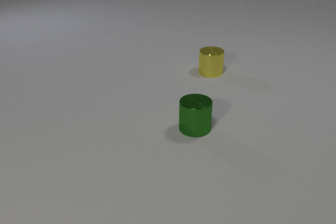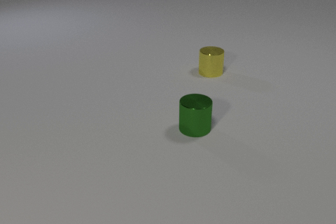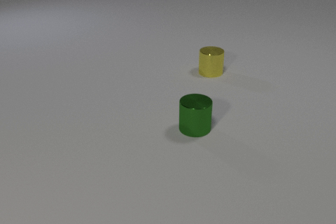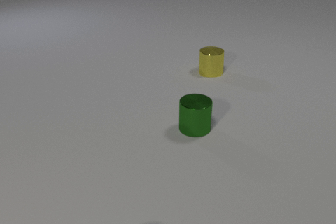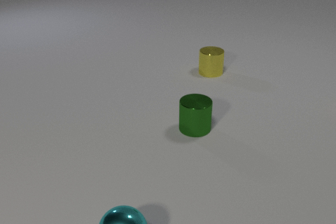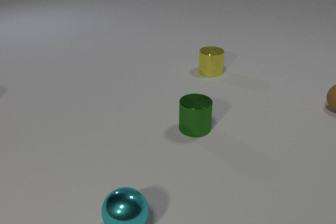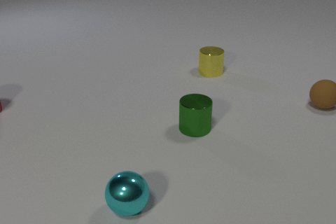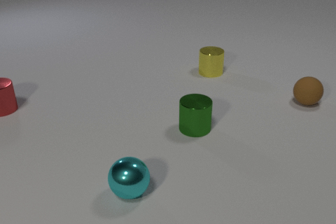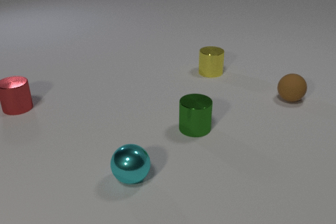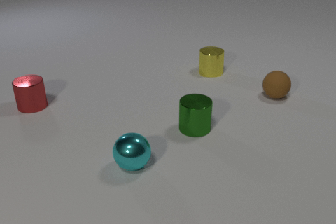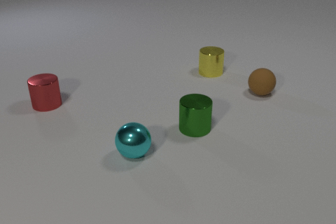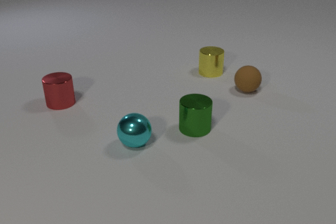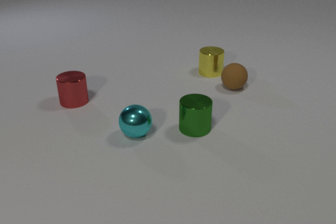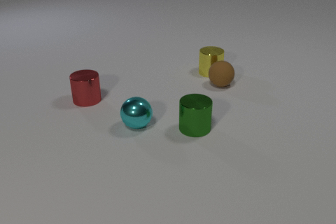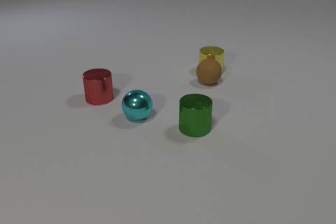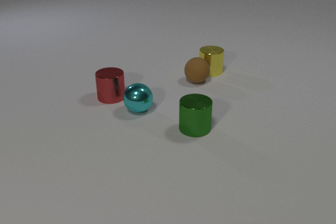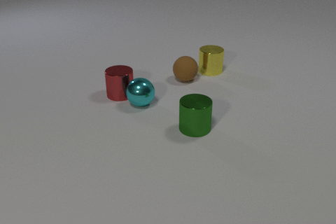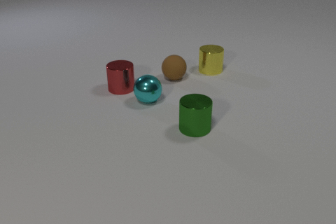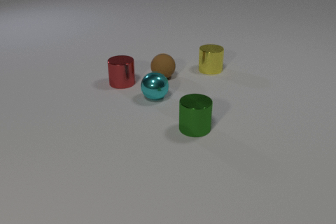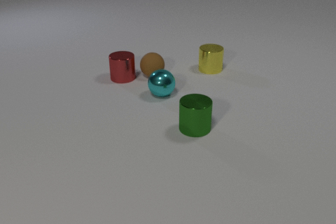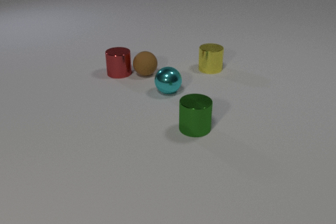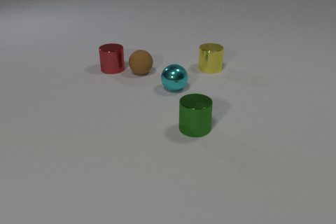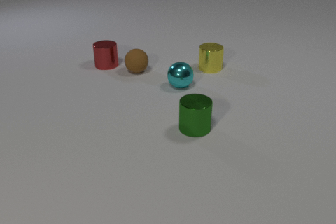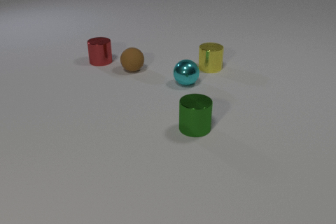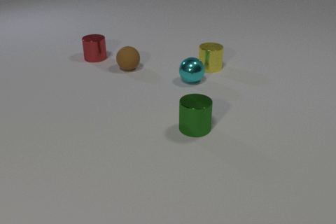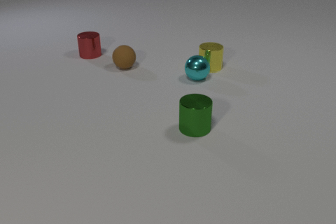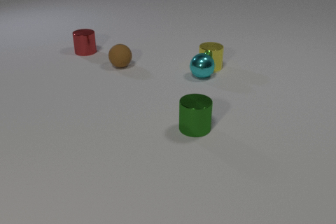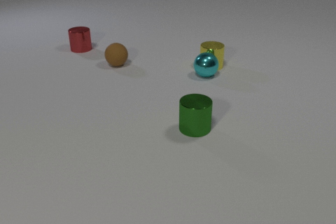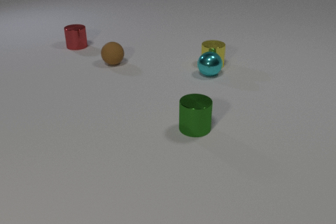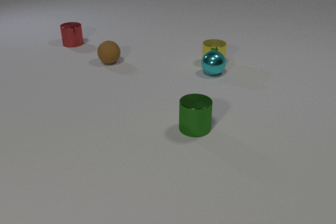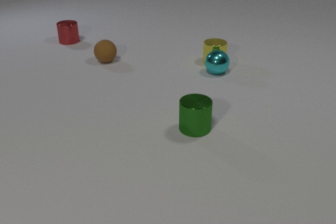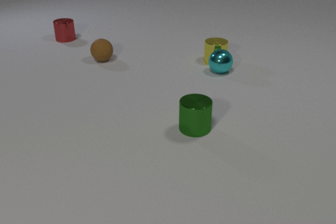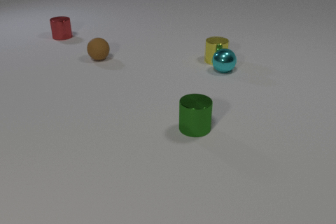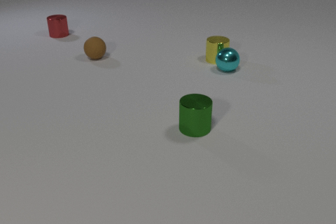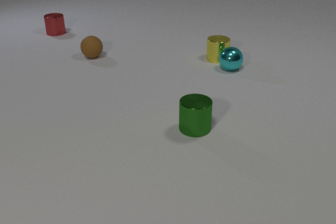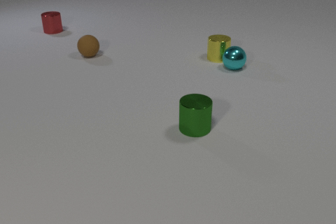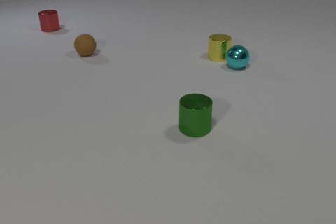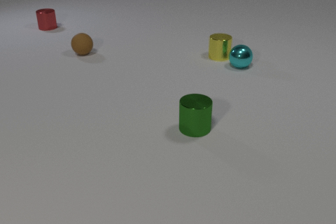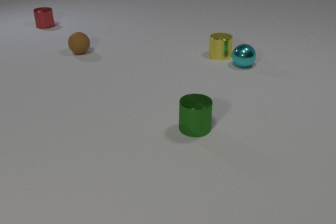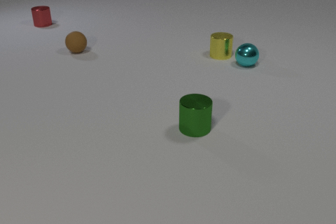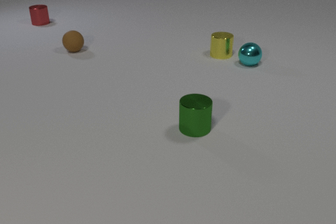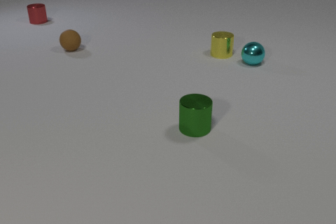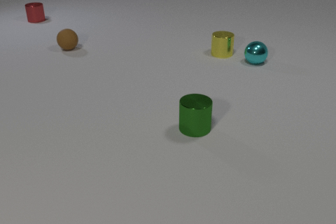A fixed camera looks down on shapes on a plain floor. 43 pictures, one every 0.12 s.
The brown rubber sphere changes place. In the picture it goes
to the left.
The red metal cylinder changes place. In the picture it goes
away from the camera.
0.00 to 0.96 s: The cyan metal sphere comes in at the bottom edge, rolls away from the camera. The red metal cylinder comes in at the left edge, slides to the right. The brown rubber sphere comes in at the right edge, rolls to the left.
0.96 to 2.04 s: The cyan metal sphere rolls away from the camera. The red metal cylinder slides to the right. The brown rubber sphere rolls to the left. The yellow metal cylinder slides away from the camera. The brown rubber sphere and the yellow metal cylinder collide. The cyan metal sphere and the red metal cylinder collide.
2.04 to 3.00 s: The cyan metal sphere rolls away from the camera and to the right. The red metal cylinder slides away from the camera. The brown rubber sphere rolls to the left and away from the camera. The yellow metal cylinder slides away from the camera. The red metal cylinder and the brown rubber sphere collide.
3.00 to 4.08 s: The cyan metal sphere rolls to the right and away from the camera. The red metal cylinder slides away from the camera and to the left. The brown rubber sphere rolls away from the camera and to the left. The yellow metal cylinder slides away from the camera. The cyan metal sphere and the yellow metal cylinder collide.
4.08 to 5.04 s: The cyan metal sphere rolls to the right and away from the camera. The red metal cylinder slides away from the camera. The brown rubber sphere rolls away from the camera and to the left. The yellow metal cylinder slides away from the camera.
What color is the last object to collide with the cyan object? yellow.
How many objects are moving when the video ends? 4.
What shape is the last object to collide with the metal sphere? cylinder.
